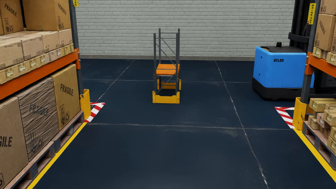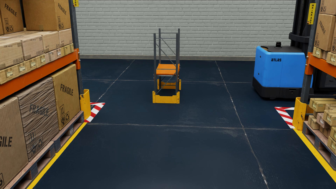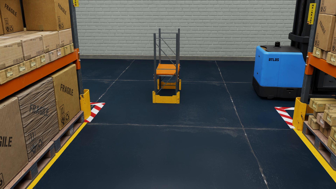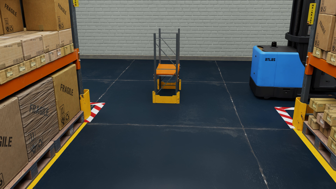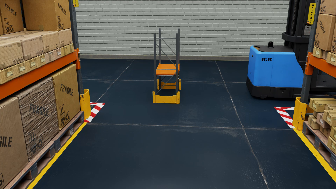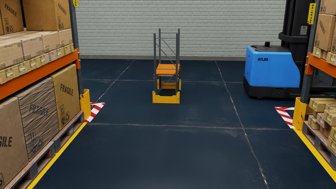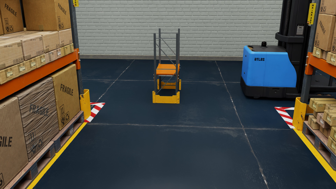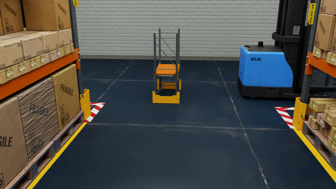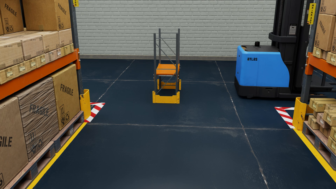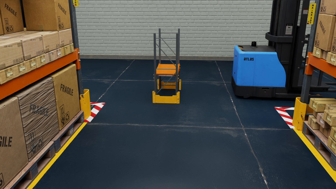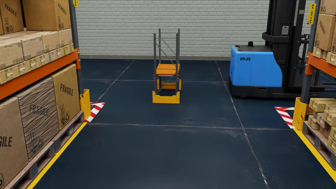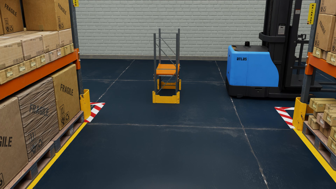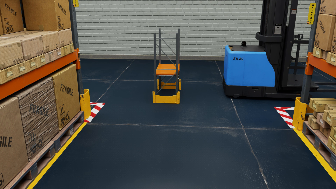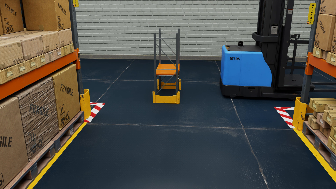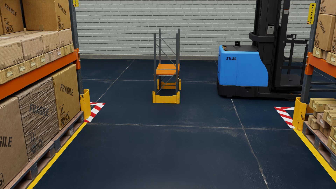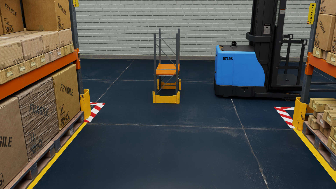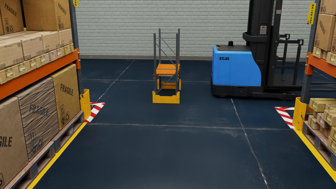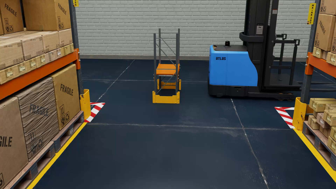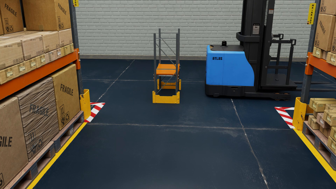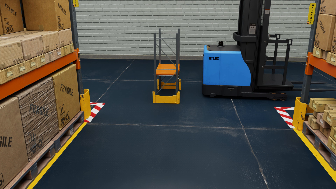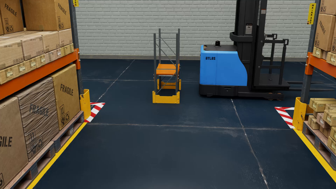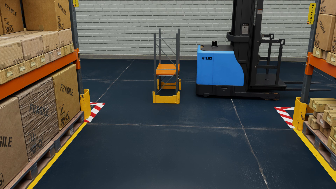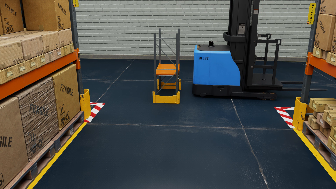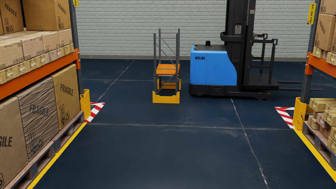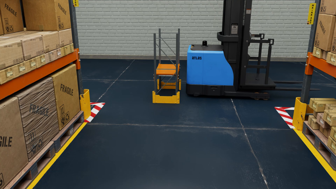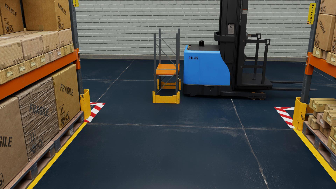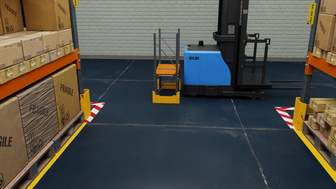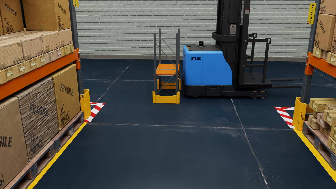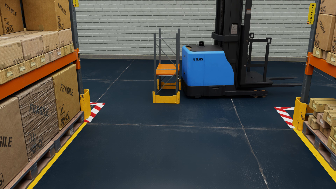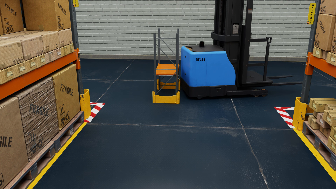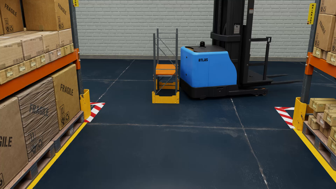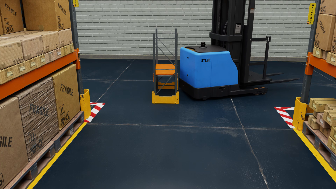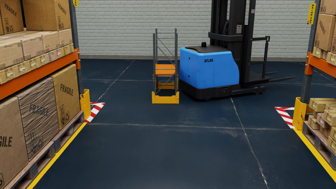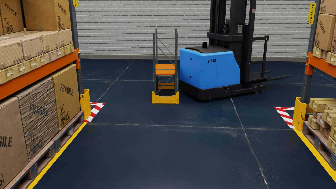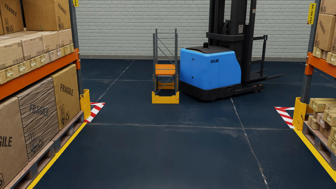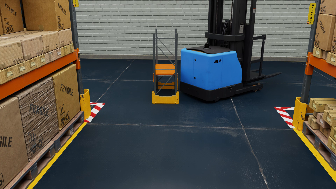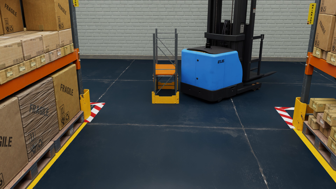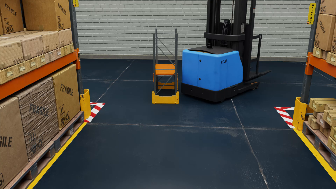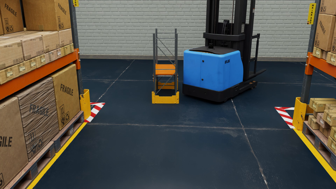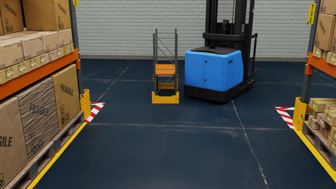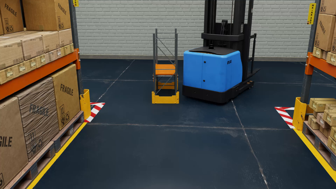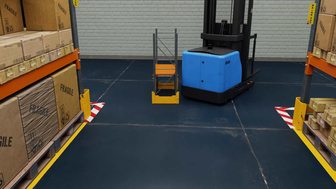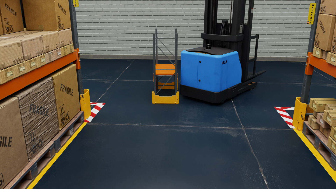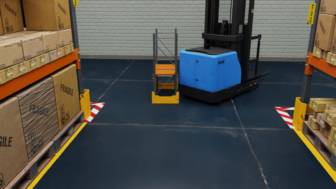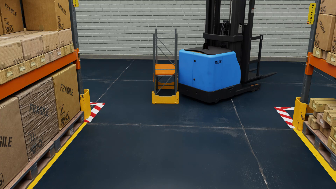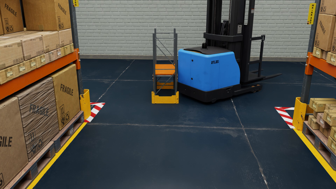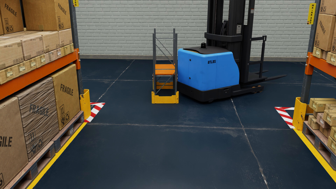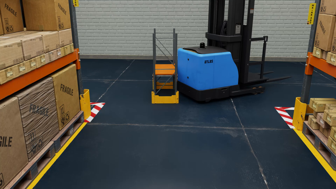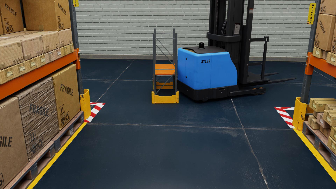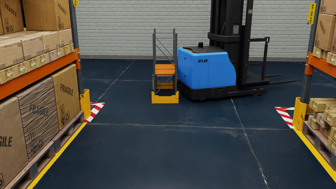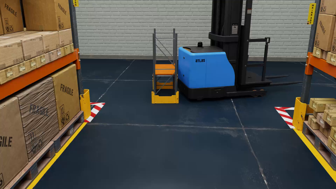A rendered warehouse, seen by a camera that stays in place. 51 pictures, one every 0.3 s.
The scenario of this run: A forklift runs into an object in its way.
